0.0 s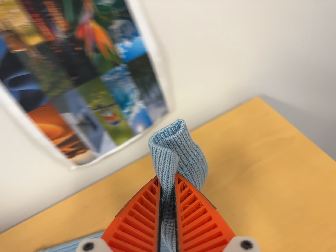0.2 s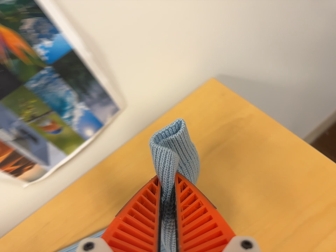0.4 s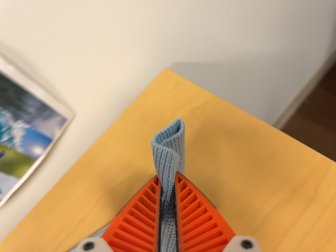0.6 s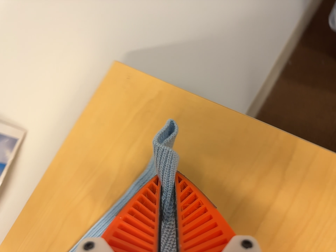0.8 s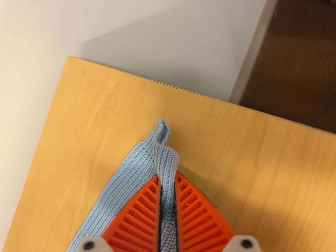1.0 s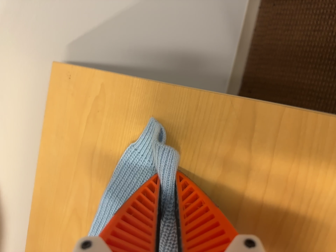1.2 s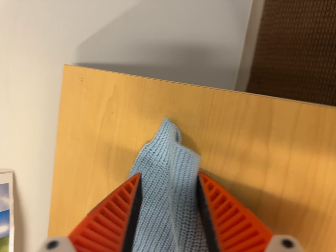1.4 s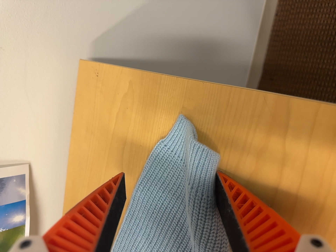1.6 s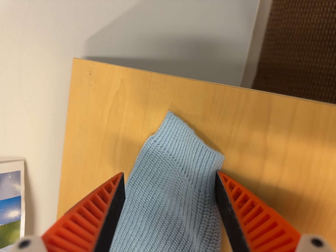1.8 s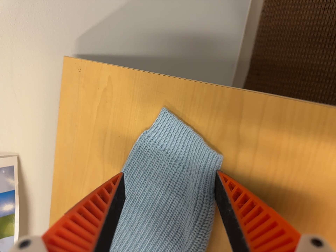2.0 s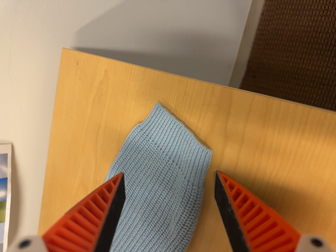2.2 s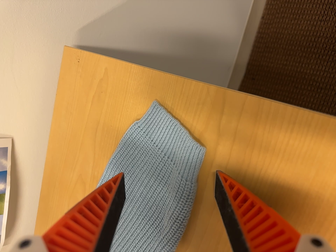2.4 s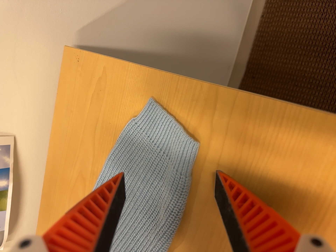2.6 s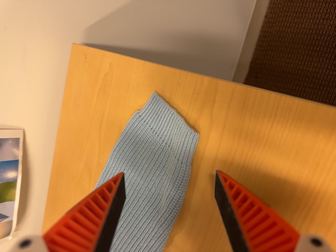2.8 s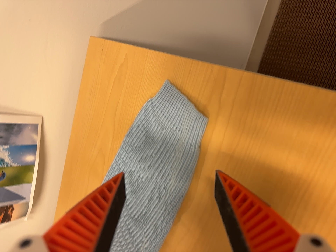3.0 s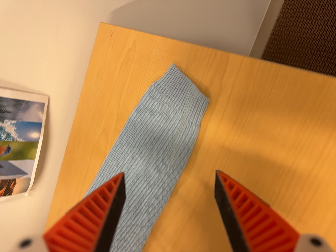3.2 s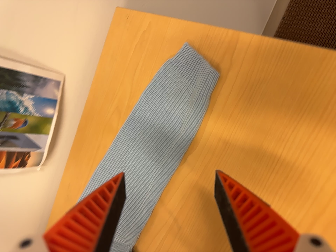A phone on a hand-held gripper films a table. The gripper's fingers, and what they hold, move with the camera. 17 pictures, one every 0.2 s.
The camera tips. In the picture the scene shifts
upward.
0.0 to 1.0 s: The camera travels to its right and forward, about 28 cm, so close, fixed things drift to the left. Its aim tips toward the bottom of its view by about 15 degrees. It rolls about its line of sight by about 50 degrees, and the scene rotates counterclockwise.
1.0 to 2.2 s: The camera shifts only a little, or ends up much as it began.
2.2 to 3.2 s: The camera travels toward the bottom of its view and backward, about 12 cm, so close, fixed things drift upward.
The film runs backward here.
